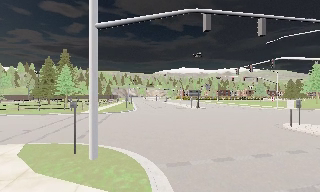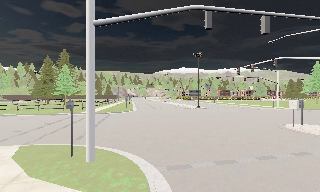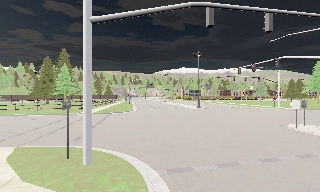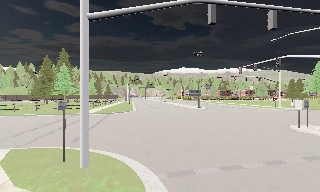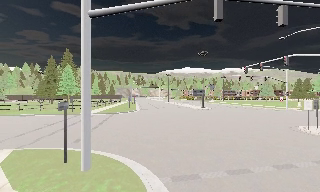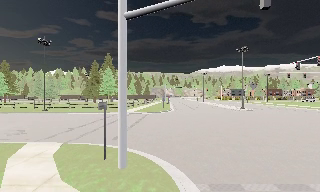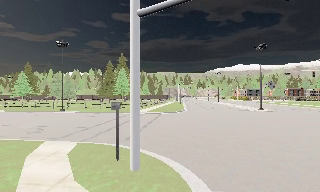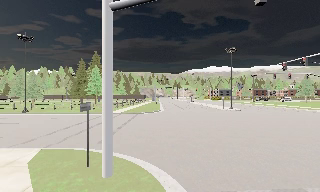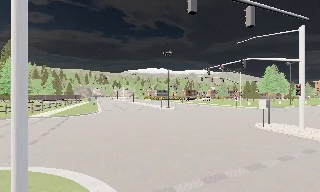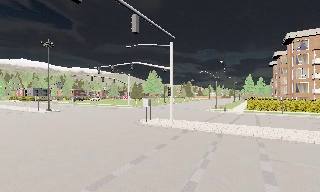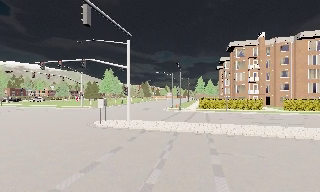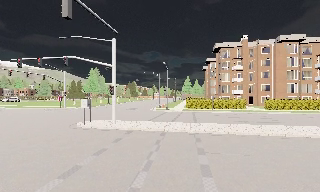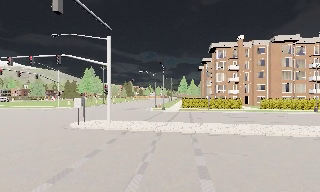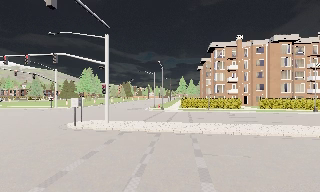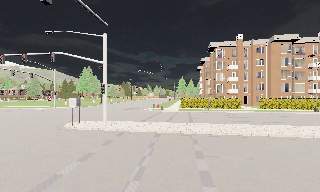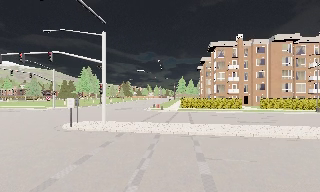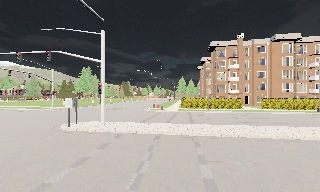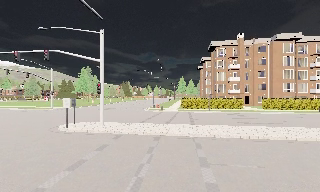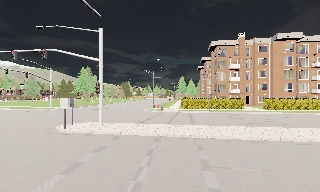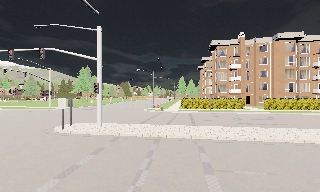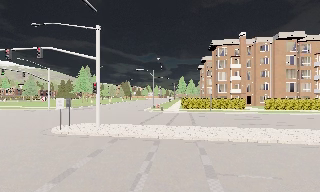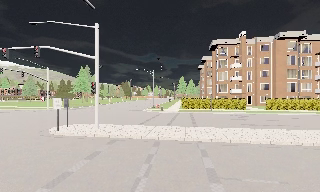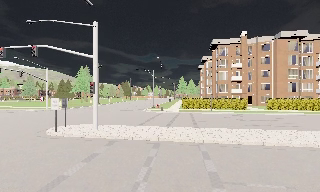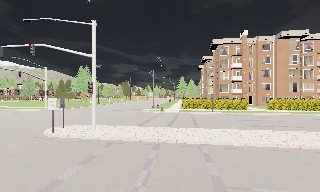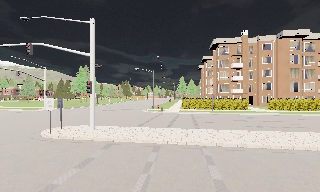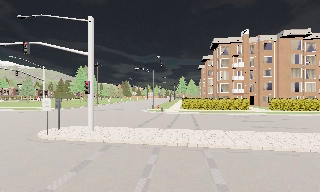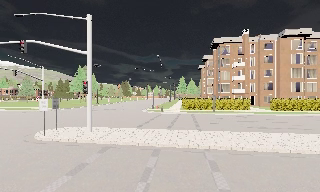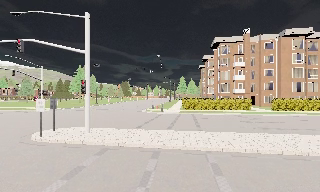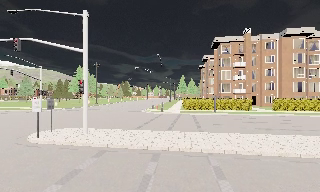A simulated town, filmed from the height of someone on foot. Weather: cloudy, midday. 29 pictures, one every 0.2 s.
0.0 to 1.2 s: The scene slides to the right, as the camera pans about 20 degrees to its left. It travels forward, about 1.5 m, so what stands in front looms larger.
1.2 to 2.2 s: The scene slides to the left, as the camera pans about 85 degrees to its right. It travels forward, about 1.5 m.
2.2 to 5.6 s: The camera travels forward, about 4.5 m, so what stands in front looms larger.
The film runs forward here.
